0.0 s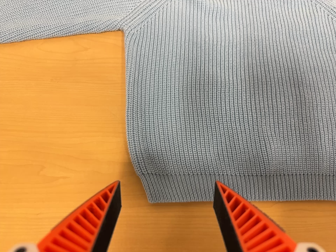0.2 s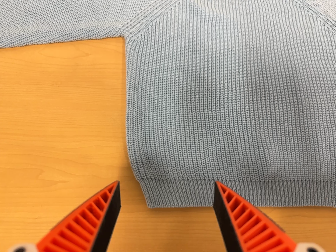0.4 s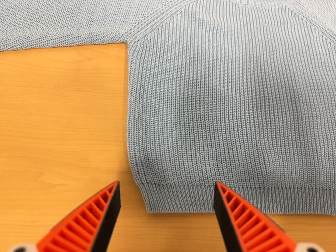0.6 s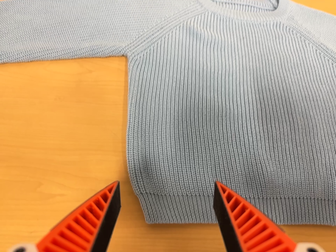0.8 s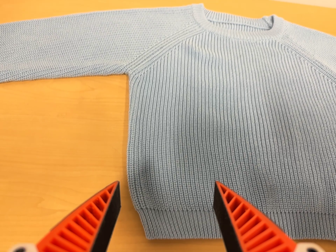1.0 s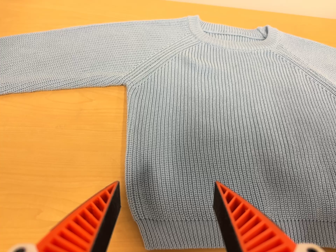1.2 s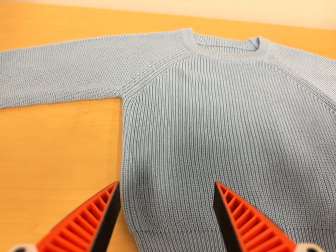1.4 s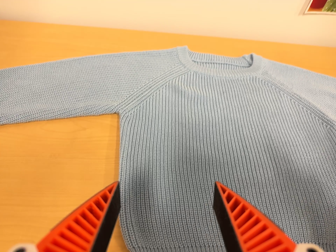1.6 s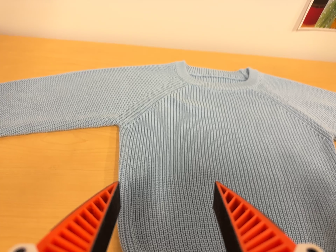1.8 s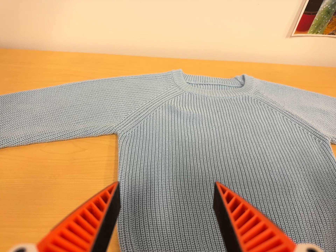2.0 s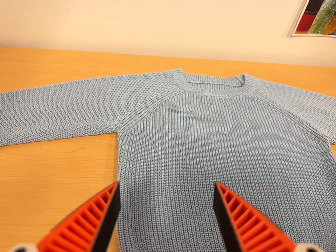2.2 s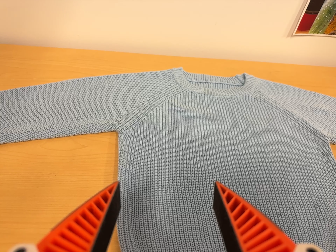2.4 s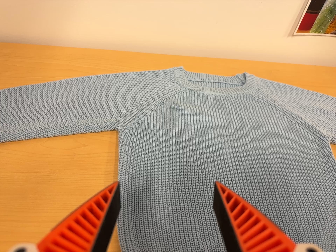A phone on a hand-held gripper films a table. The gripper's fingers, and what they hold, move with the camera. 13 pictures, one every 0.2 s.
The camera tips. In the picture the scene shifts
downward.
0.0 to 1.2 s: The camera's aim tips toward the top of its view by about 15 degrees, and the scene shifts downward.
1.2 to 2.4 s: The camera shifts only a little, or ends up much as it began.
The film runs forward here.
